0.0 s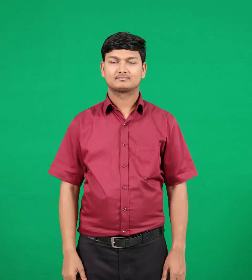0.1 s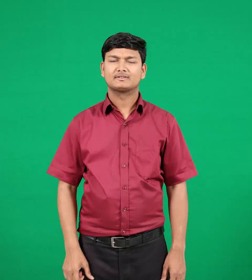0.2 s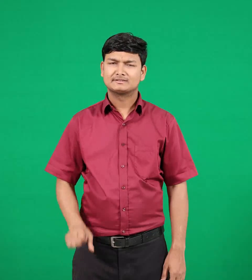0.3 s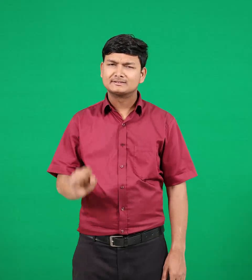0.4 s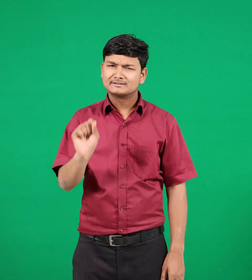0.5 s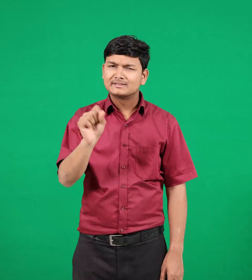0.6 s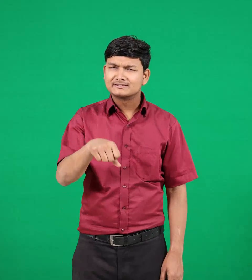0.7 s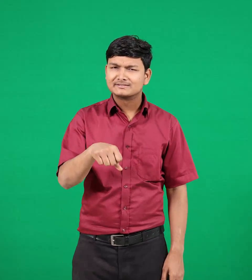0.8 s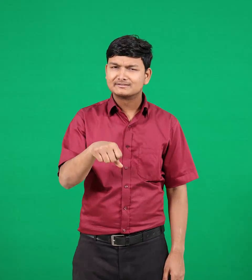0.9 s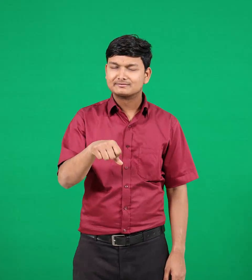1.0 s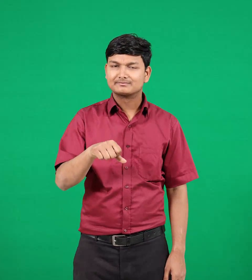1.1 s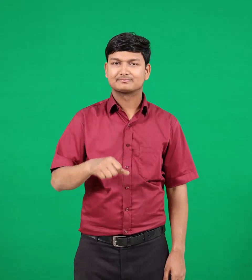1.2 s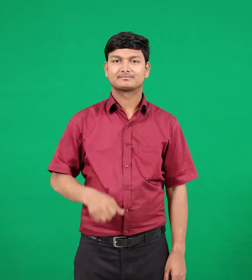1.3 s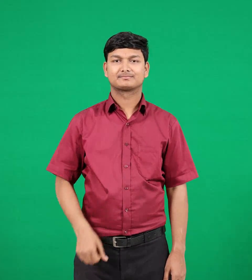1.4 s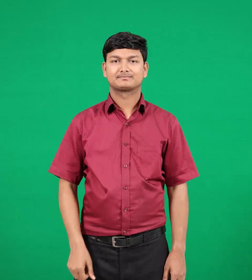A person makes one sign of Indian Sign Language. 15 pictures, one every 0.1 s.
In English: yes
